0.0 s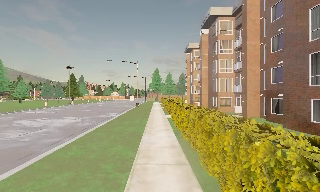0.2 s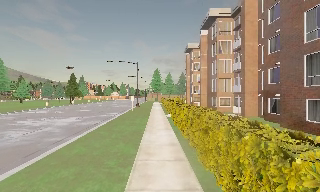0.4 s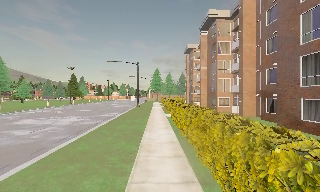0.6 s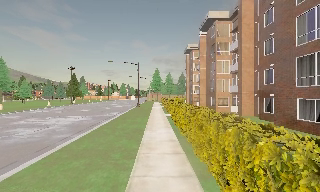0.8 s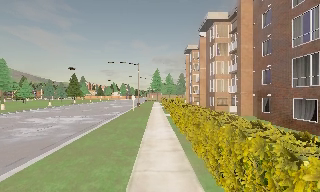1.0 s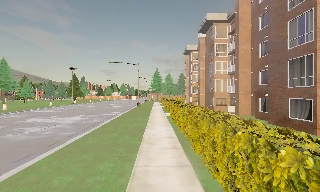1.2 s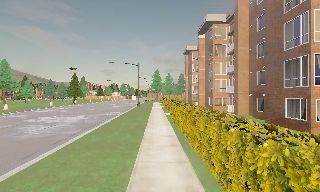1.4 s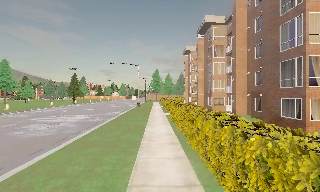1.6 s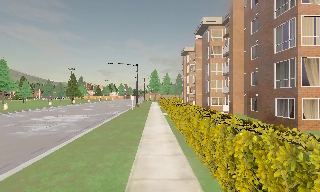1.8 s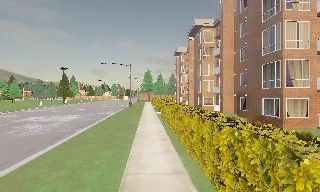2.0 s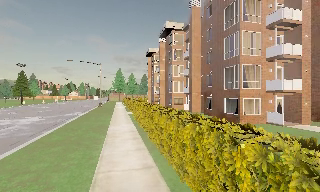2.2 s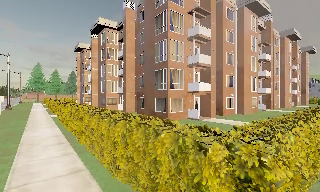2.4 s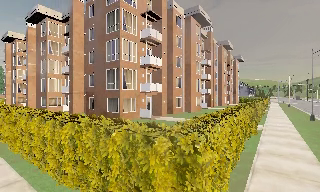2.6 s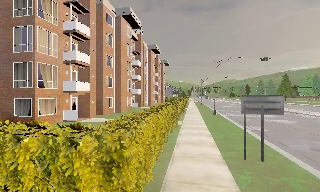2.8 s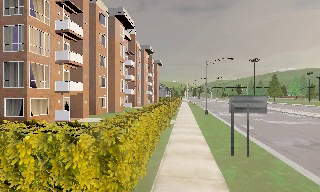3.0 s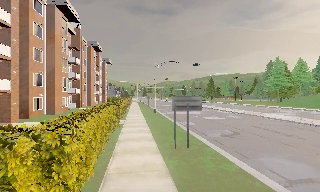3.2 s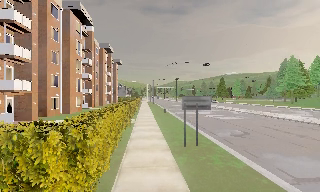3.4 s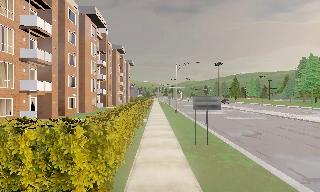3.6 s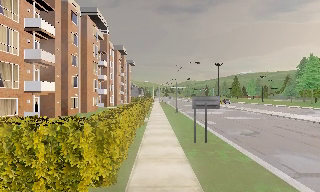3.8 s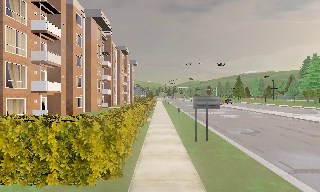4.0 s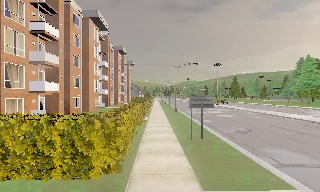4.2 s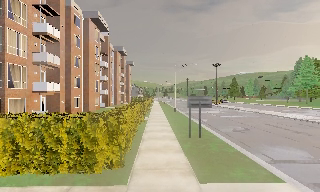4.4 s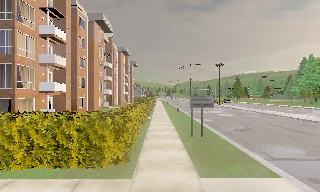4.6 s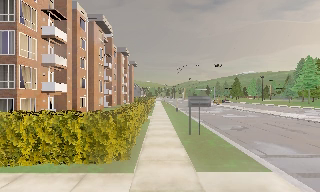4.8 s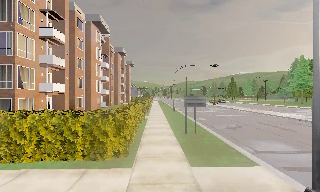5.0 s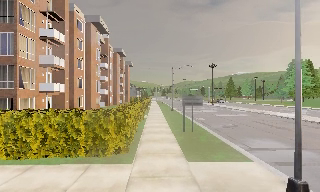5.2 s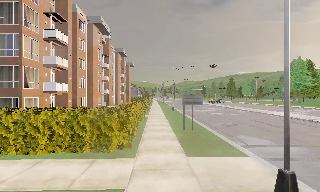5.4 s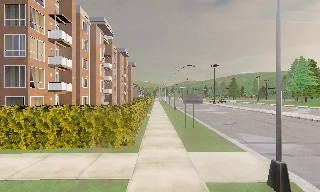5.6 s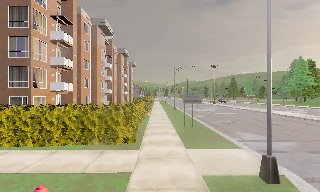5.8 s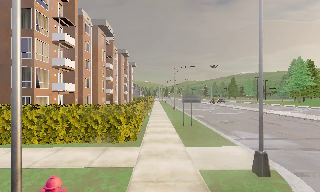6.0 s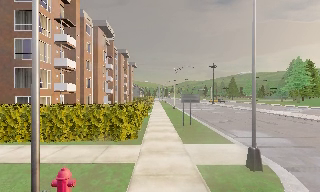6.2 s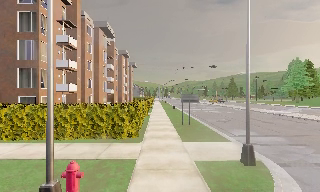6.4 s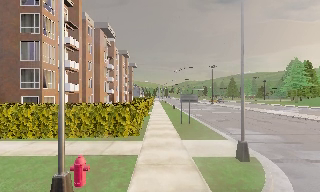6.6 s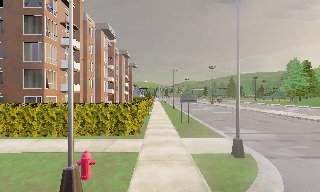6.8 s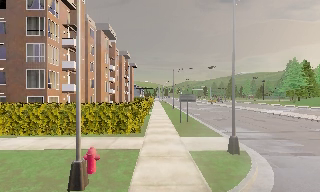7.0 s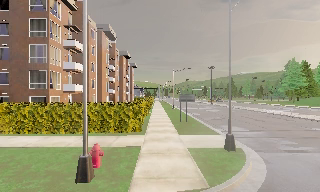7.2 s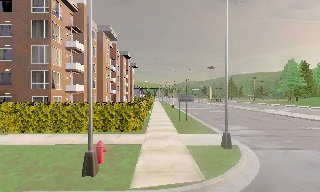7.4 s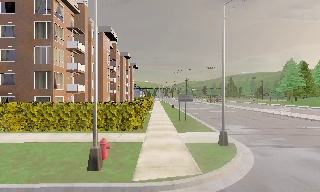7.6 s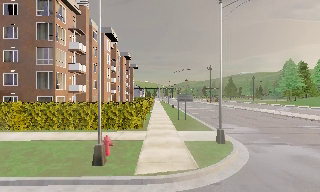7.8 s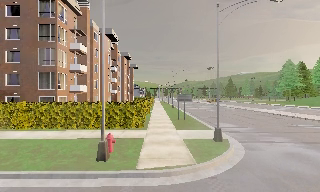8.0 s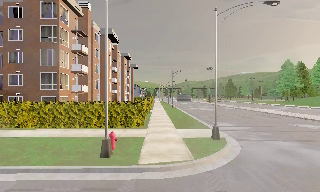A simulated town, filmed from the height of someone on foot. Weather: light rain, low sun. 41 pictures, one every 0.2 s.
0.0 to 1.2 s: The camera travels backward, about 2 m, so what stands in front gets smaller.
1.2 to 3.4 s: The scene slides to the left, as the camera pans about 90 degrees to its right. It travels backward, about 3.5 m.
3.4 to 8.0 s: The camera travels backward, about 8 m, so what stands in front gets smaller.
The film runs backward here.
